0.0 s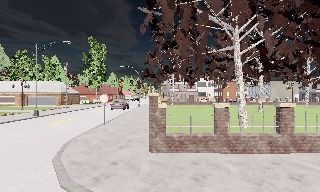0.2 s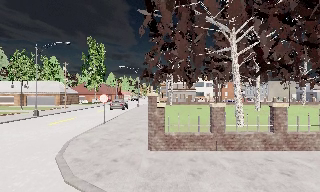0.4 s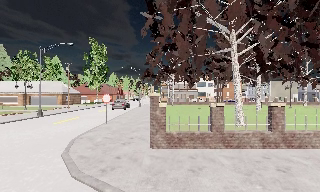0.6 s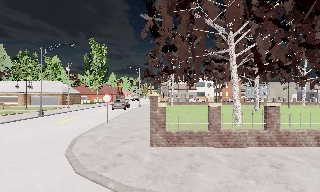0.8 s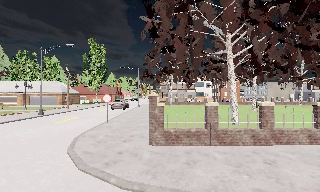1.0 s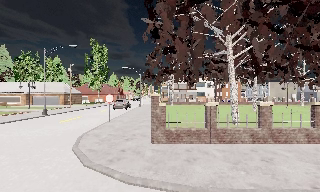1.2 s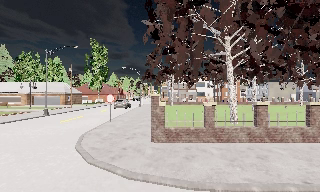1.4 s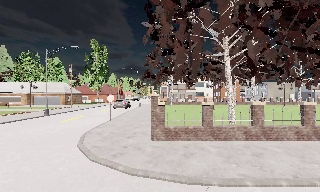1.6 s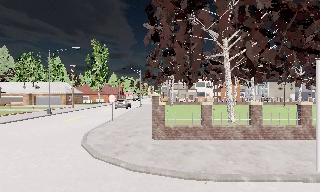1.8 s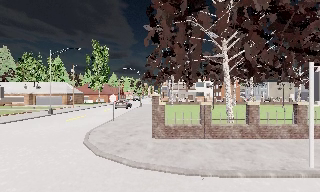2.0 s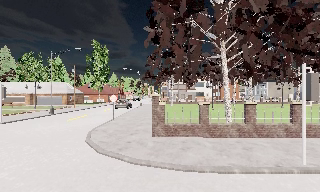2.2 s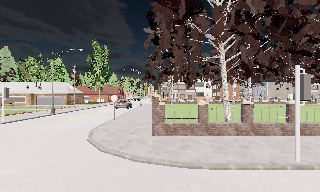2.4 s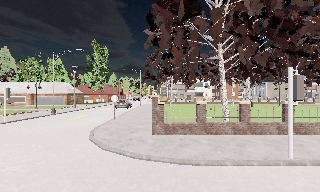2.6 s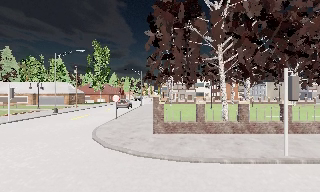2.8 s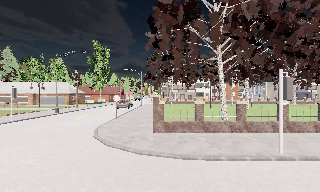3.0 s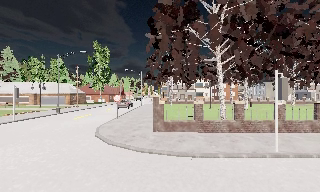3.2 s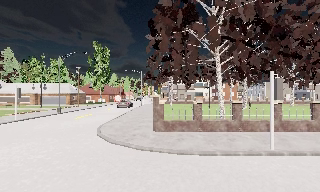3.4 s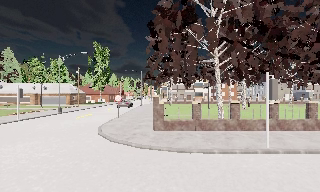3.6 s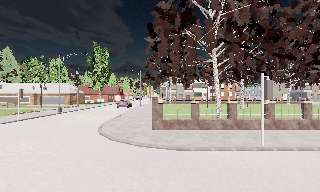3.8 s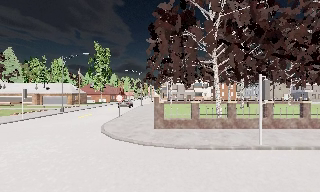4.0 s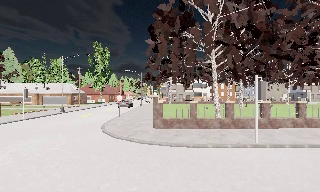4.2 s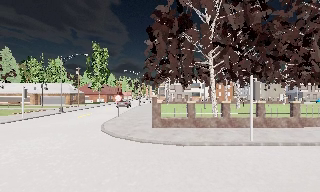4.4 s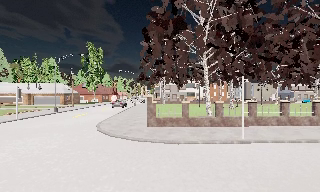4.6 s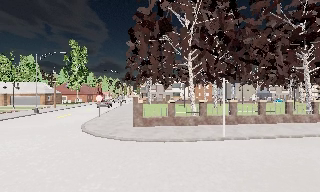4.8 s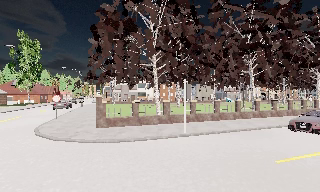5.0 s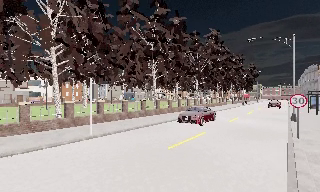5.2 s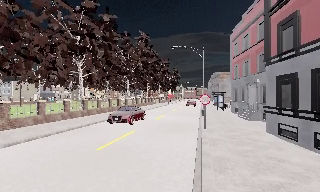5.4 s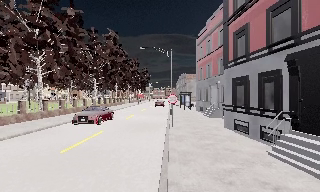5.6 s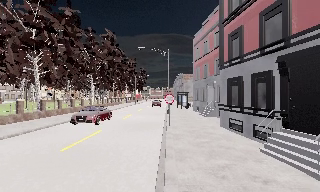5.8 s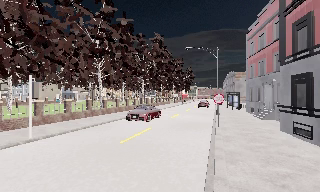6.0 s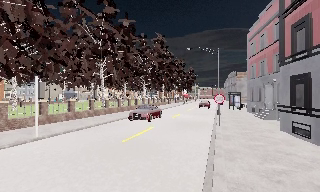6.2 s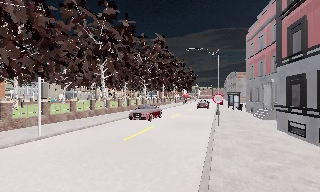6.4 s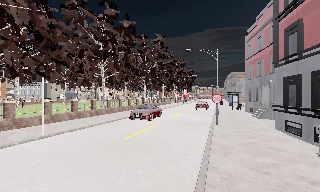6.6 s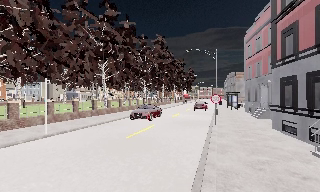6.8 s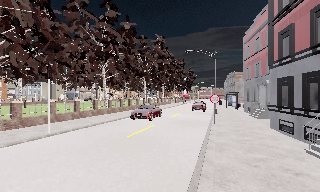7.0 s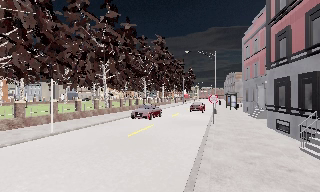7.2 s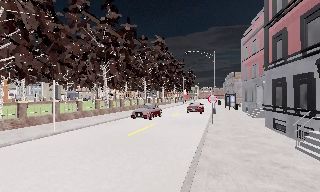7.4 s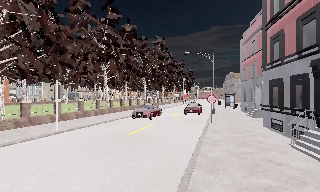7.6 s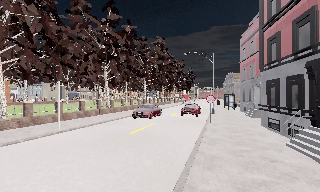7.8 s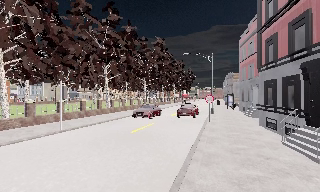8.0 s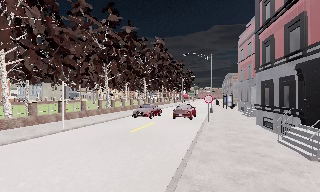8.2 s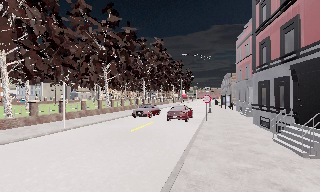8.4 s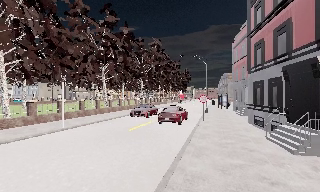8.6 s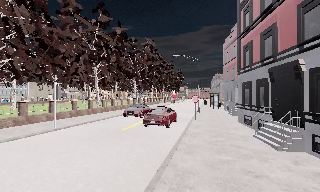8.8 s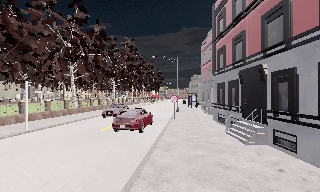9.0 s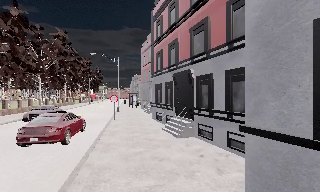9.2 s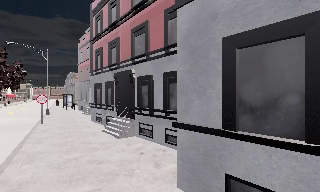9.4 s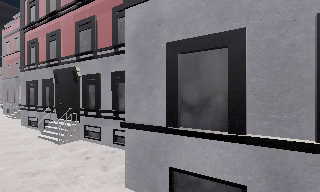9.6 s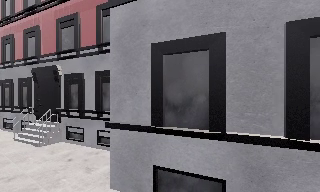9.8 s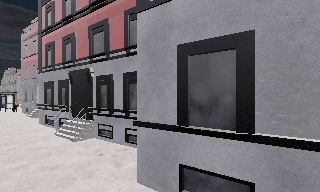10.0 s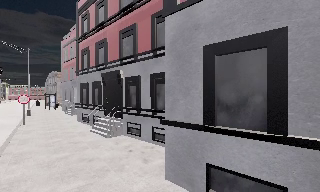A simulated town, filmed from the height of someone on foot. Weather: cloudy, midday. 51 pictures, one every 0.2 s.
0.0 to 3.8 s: The camera travels backward, about 4.5 m, so what stands in front gets smaller.
3.8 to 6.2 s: The scene slides to the left, as the camera pans about 70 degrees to its right. It travels backward, about 2.5 m.
6.2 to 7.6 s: The camera travels backward, about 1.5 m, so what stands in front gets smaller.
7.6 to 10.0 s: The camera pans to its right, which is clockwise from overhead, by about 55 degrees. It travels backward, about 2 m.
The film runs backward here.
